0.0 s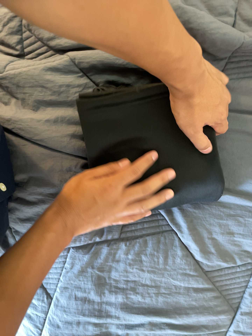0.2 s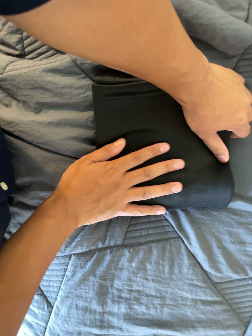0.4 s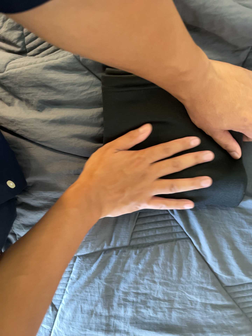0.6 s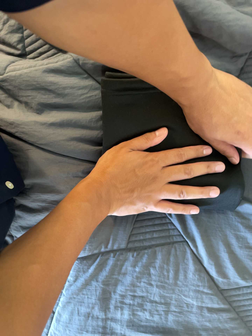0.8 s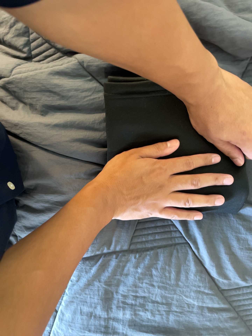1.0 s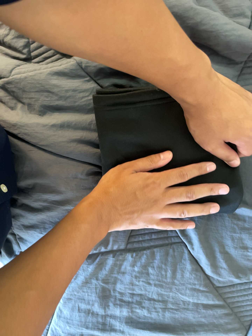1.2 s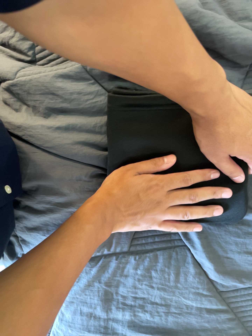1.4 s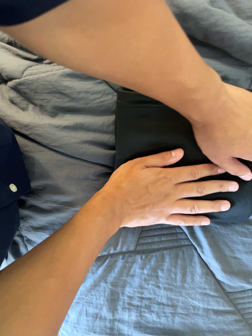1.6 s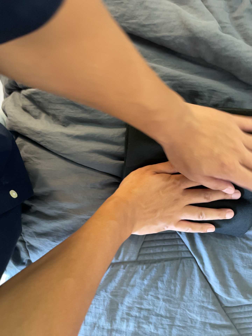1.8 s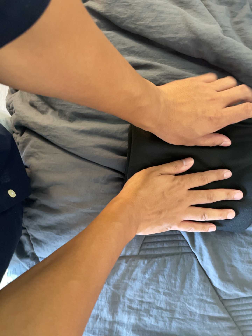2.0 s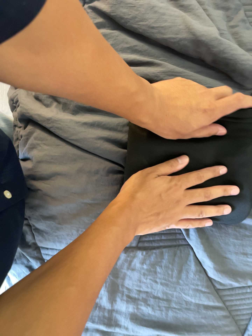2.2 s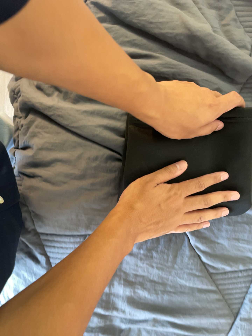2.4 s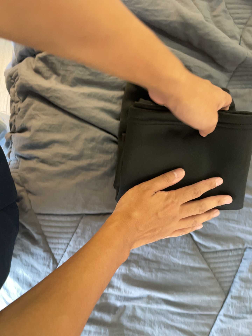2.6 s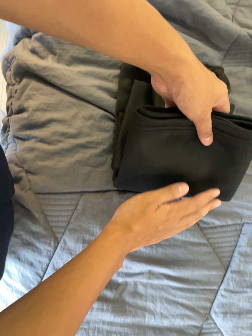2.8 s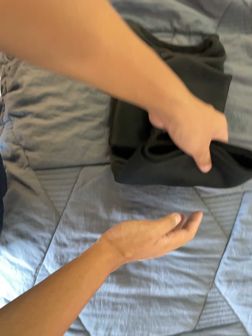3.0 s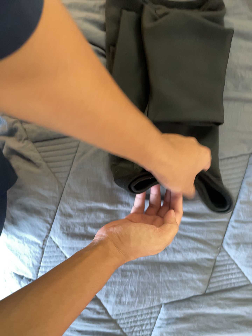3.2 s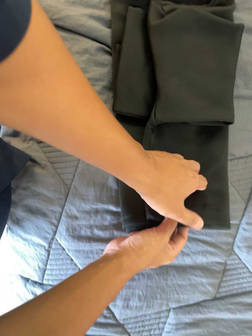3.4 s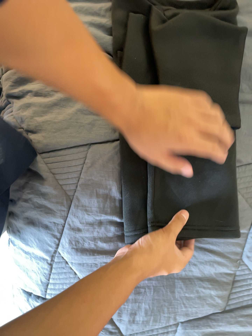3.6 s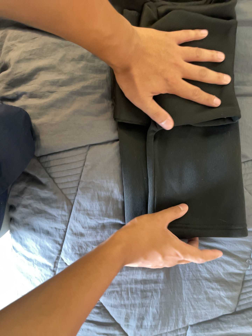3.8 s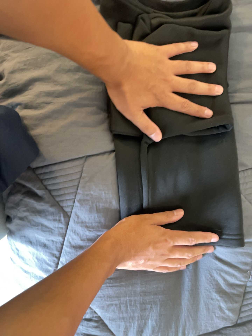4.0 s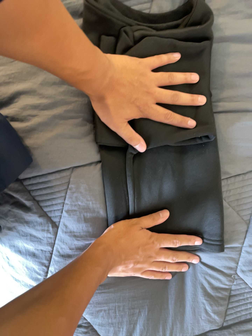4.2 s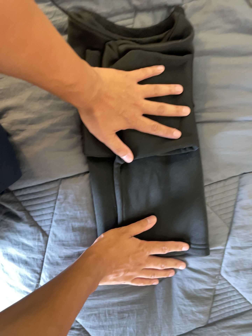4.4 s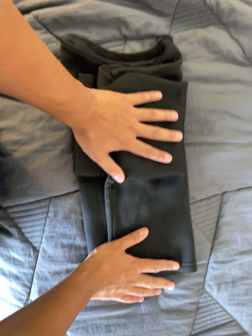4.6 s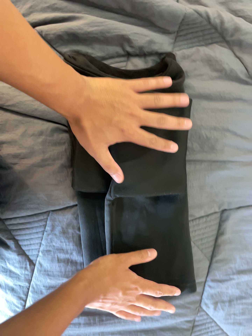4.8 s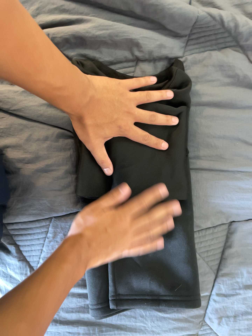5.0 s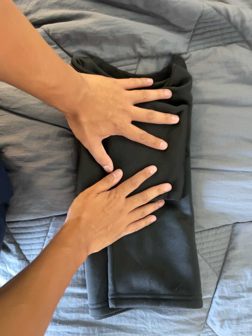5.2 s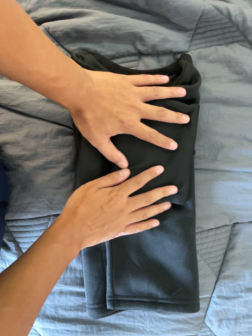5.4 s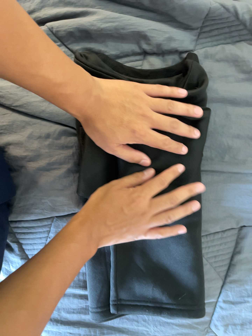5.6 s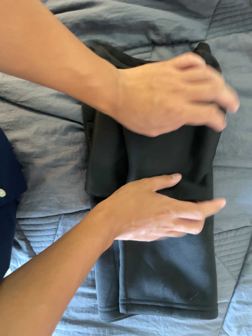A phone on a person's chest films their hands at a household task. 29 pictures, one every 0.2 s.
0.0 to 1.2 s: The camera shifts only a little, or ends up much as it began.
1.2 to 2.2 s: The camera travels toward the bottom of its view, to its left and backward, about 12 cm.
2.2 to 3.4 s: The camera travels toward the bottom of its view, about 16 cm, so close, fixed things drift upward. It rolls about its line of sight by about 10 degrees, and the scene rotates counterclockwise.
3.4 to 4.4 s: The camera travels toward the top of its view, about 12 cm, so close, fixed things drift downward.
4.4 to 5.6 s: The camera shifts only a little, or ends up much as it began.
The film runs backward here.
